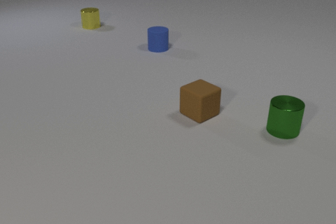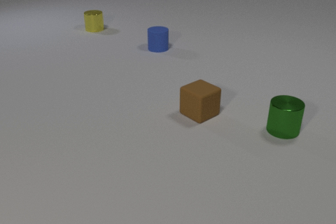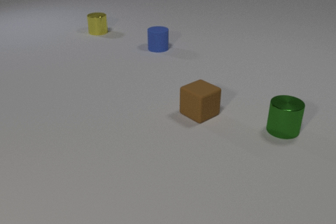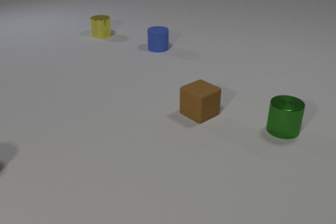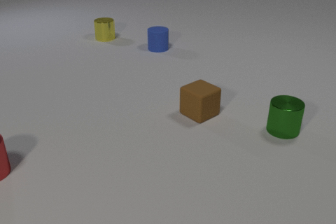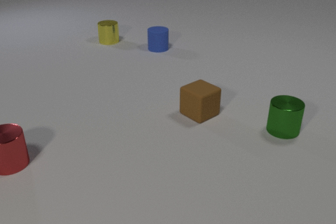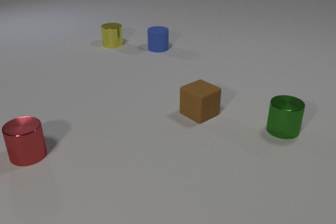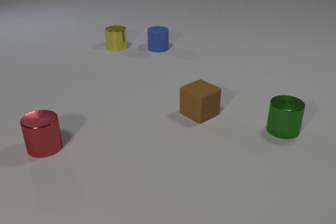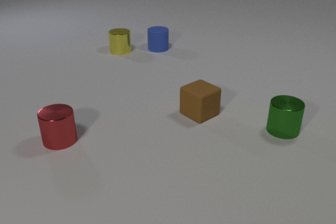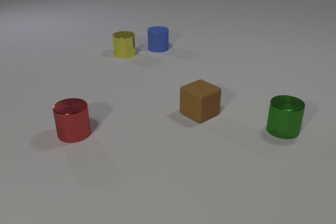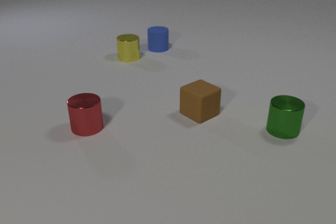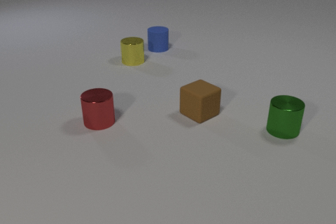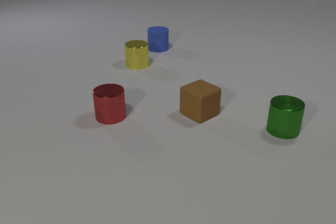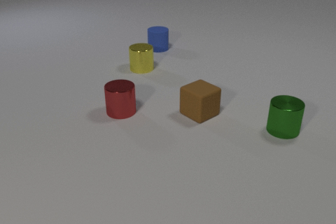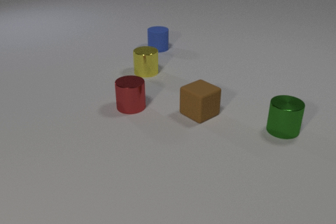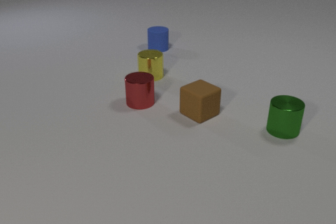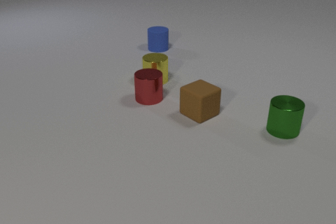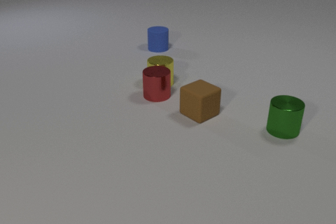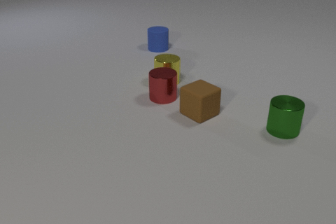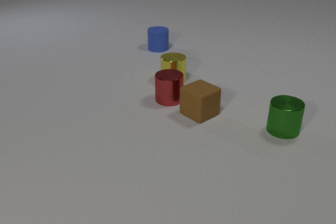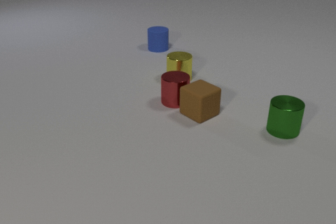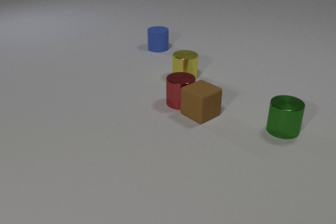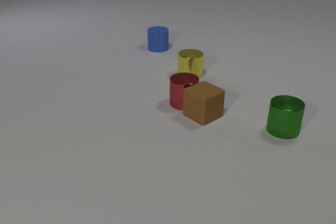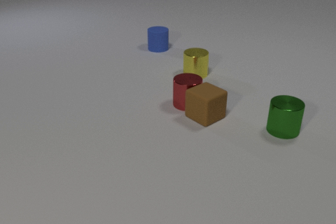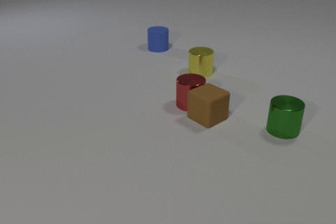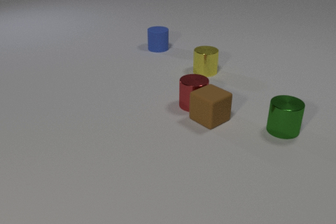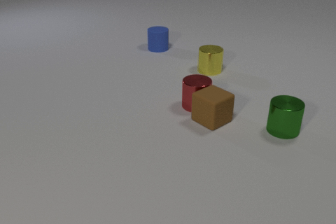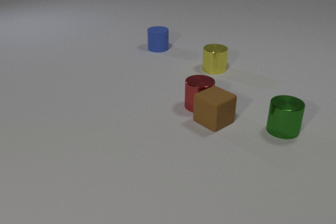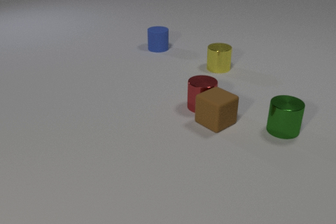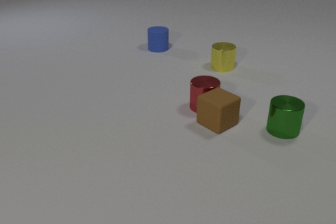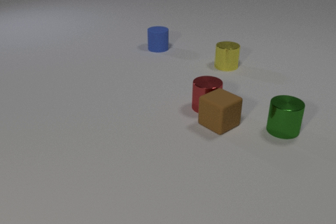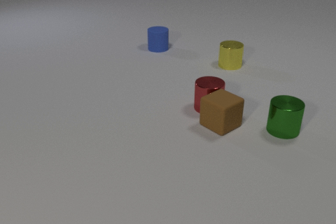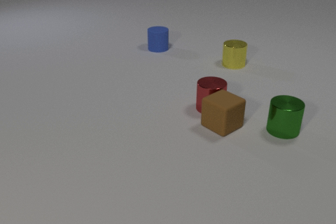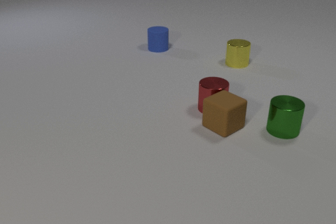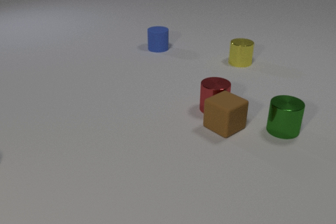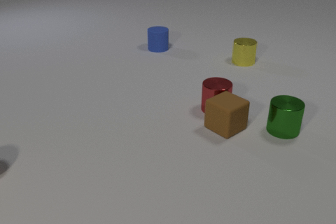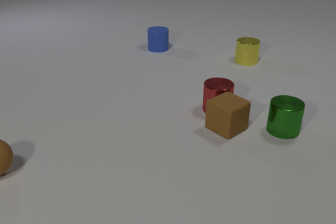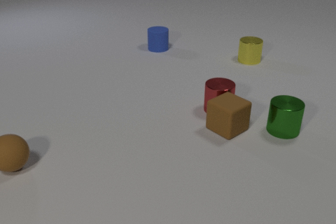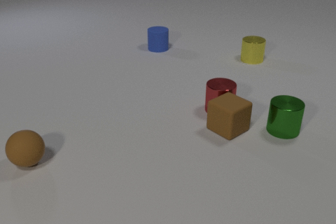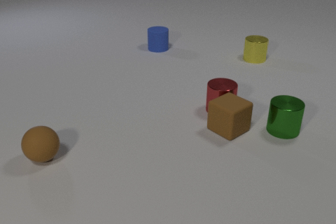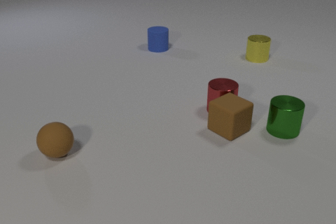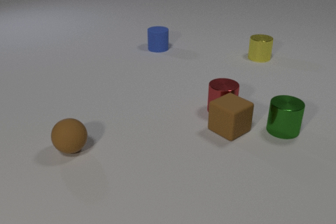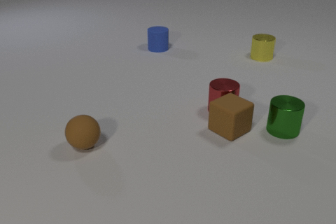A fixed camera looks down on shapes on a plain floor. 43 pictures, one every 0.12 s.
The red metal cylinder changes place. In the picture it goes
to the right.
The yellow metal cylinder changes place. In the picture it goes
to the right.
0.00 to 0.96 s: The red metal cylinder comes in at the left edge, slides to the right and away from the camera. The yellow metal cylinder slides toward the camera.
0.96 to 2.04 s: The red metal cylinder slides to the right and away from the camera. The yellow metal cylinder slides toward the camera and to the right. The red metal cylinder and the yellow metal cylinder collide.
2.04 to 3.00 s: The red metal cylinder slides to the right and toward the camera. The yellow metal cylinder slides to the right and away from the camera. The brown rubber cube slides to the right and toward the camera. The red metal cylinder and the brown rubber cube collide.
3.00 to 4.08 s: The red metal cylinder slides to the right. The yellow metal cylinder slides to the right and away from the camera. The brown rubber cube slides to the right and toward the camera.
4.08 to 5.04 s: The red metal cylinder slides to the right. The yellow metal cylinder slides to the right and away from the camera. The brown rubber sphere comes in at the left edge, rolls to the right.
How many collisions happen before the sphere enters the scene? 2.
Are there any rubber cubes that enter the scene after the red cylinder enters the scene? no.
What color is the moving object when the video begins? yellow.
